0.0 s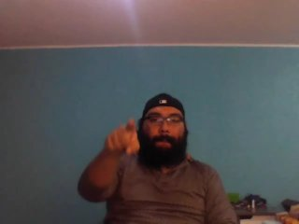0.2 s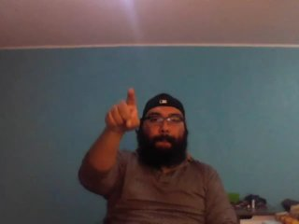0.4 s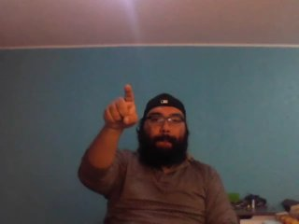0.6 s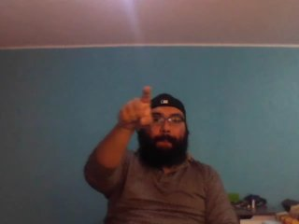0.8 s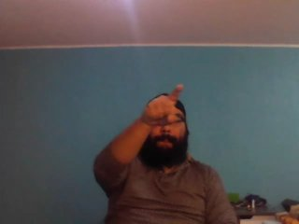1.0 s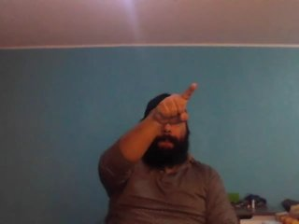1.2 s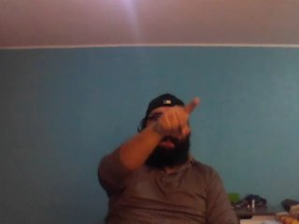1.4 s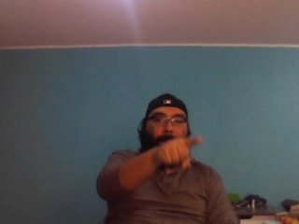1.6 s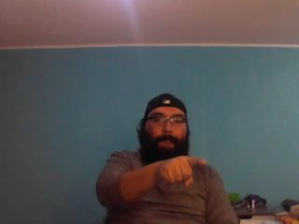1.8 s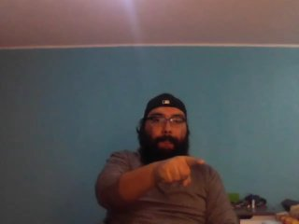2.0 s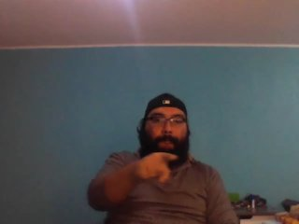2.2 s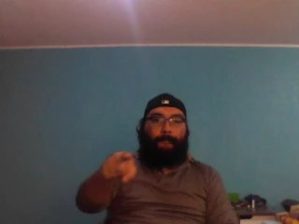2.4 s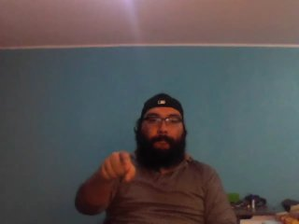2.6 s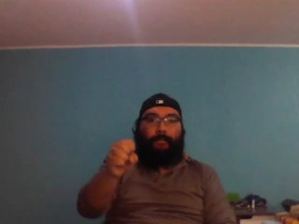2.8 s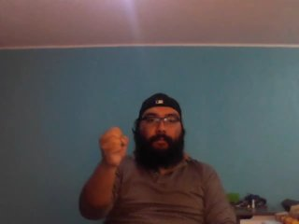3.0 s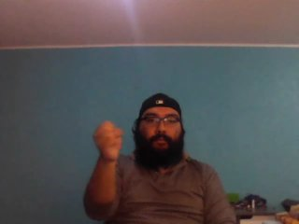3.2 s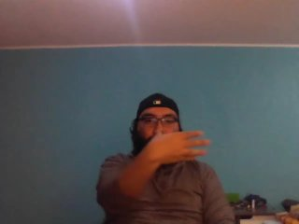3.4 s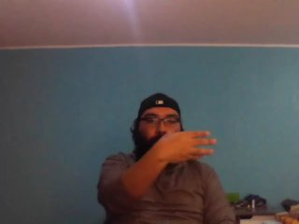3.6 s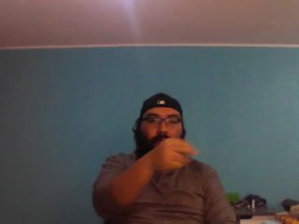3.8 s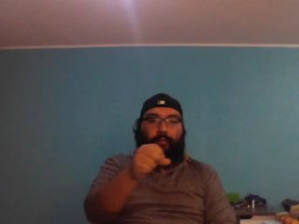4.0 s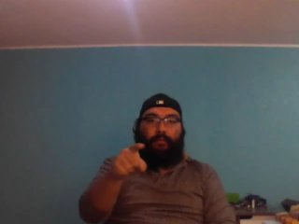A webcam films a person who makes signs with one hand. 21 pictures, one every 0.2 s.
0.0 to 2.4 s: Pointing with one finger.
2.5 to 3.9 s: On the screen the hand sweeps to the right. The name of the sign: Throw left.
